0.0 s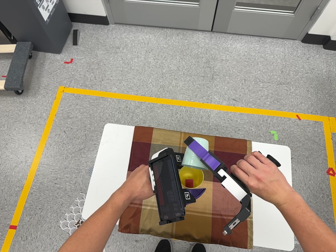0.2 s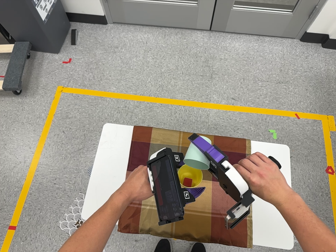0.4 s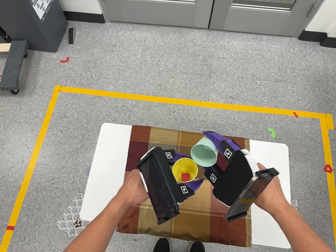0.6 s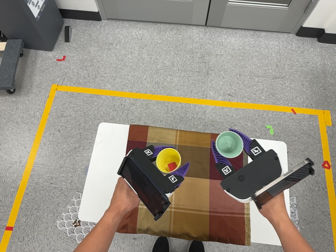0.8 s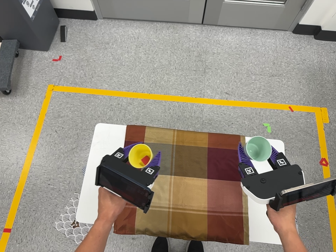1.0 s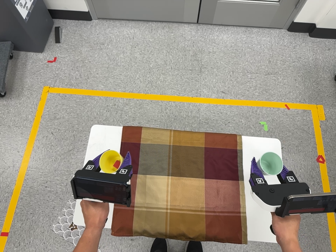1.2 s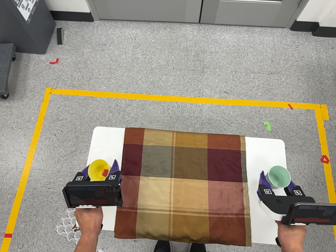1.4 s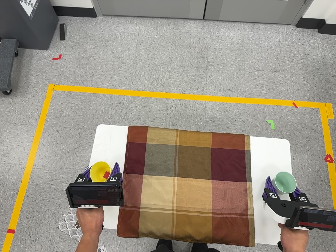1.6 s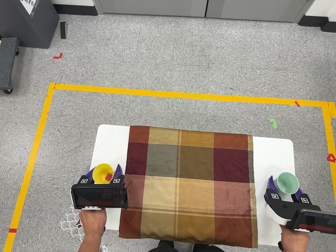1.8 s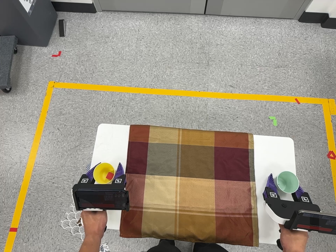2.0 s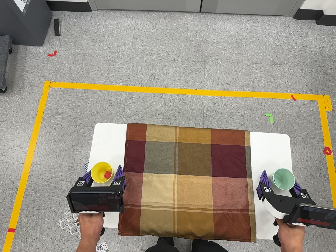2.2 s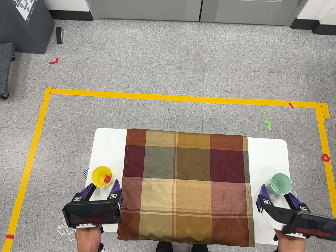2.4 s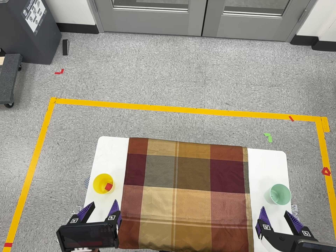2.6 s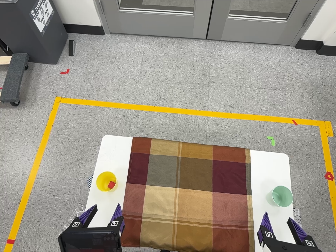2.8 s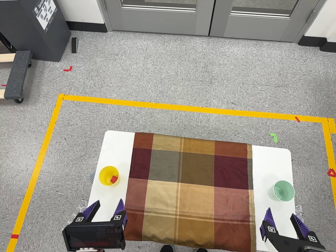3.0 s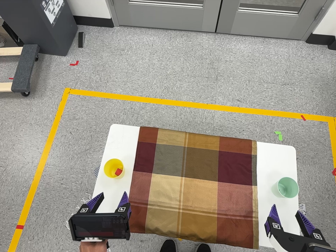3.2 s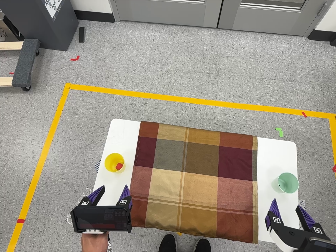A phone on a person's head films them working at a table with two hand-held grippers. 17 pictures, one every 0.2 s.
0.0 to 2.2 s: The camera shifts only a little, or ends up much as it began.
2.2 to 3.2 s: The camera travels toward the bottom of its view, about 6 cm, so close, fixed things drift upward.
The film runs forward here.
